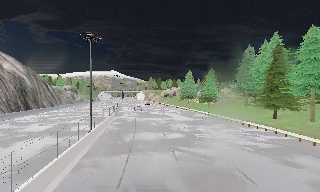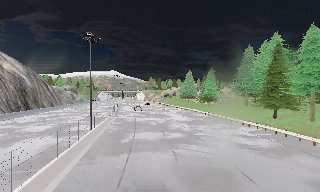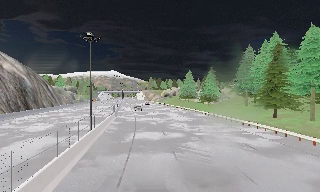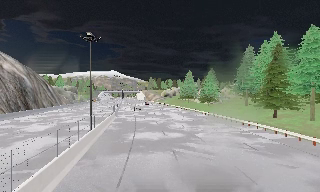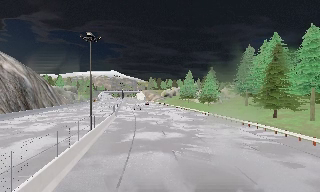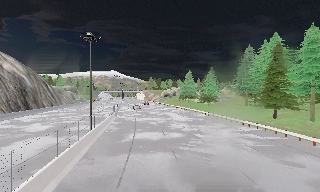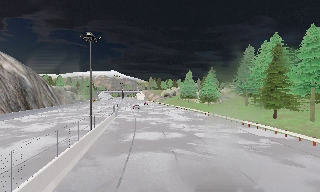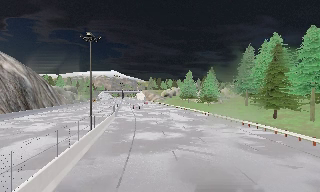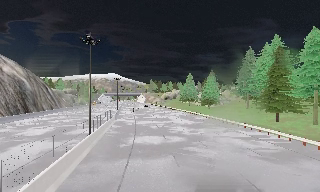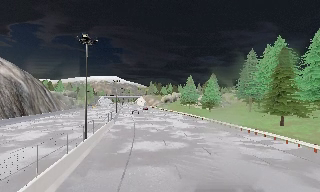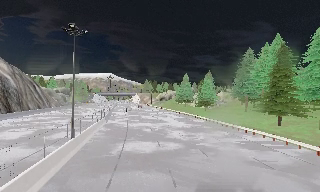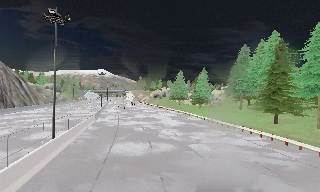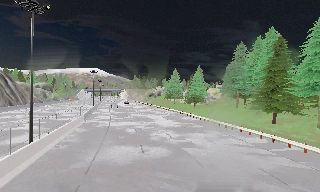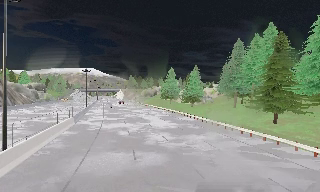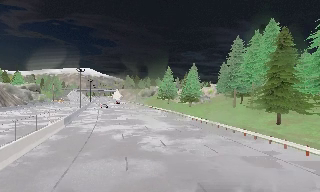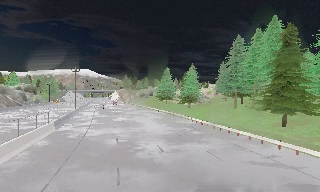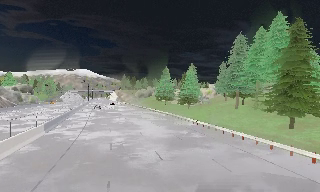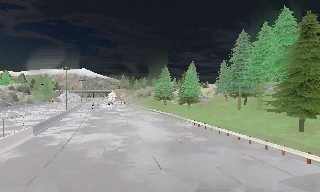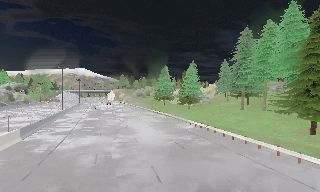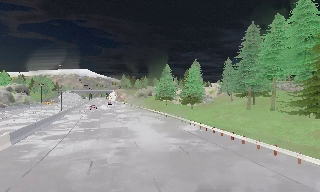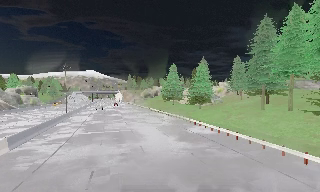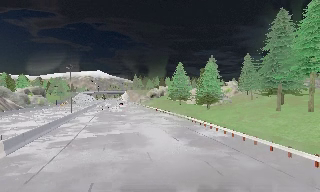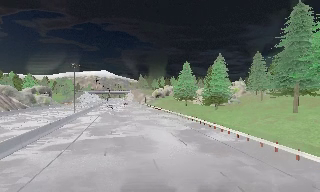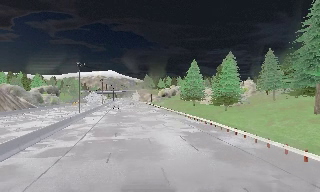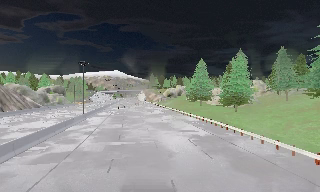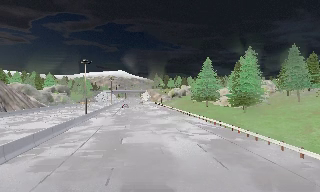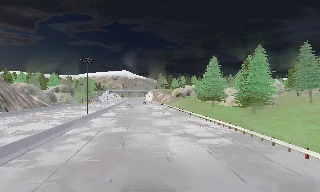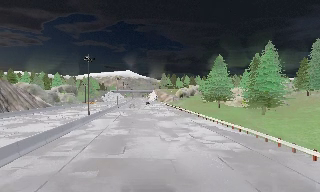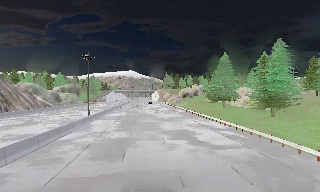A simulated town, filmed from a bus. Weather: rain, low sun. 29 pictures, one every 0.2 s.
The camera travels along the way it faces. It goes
forward.
0.0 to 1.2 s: The camera keeps its place and its aim.
1.2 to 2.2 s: The camera travels forward, about 4 m, so what stands in front looms larger. It gains speed.
2.2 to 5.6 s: The camera pans to its left, which is counterclockwise from overhead, by about 10 degrees. It travels forward, about 25 m, so what stands in front looms larger.
The film runs forward here.
